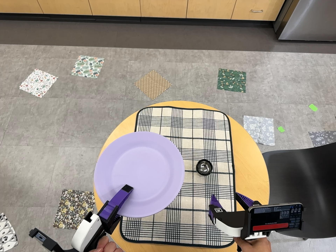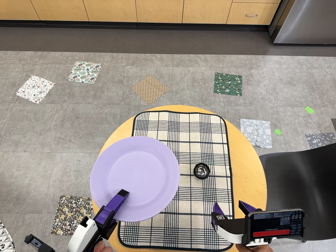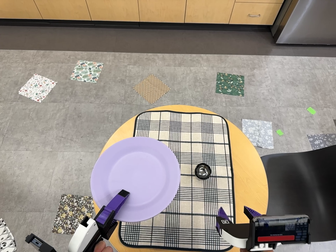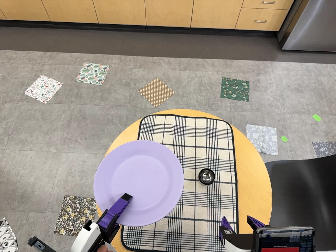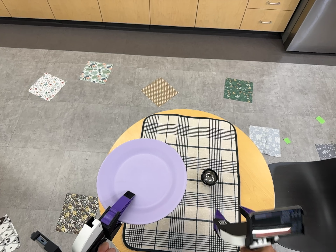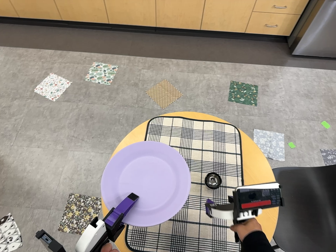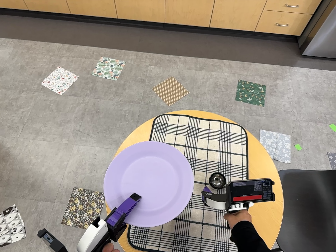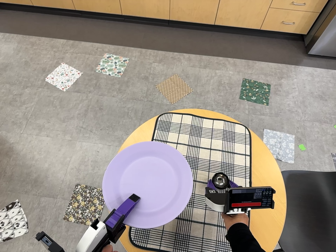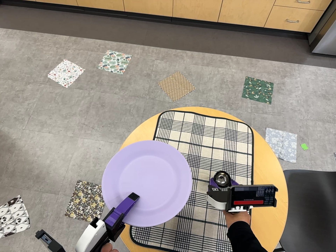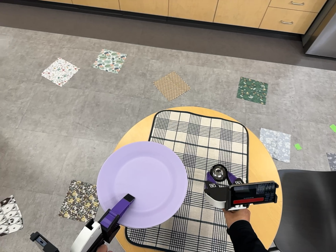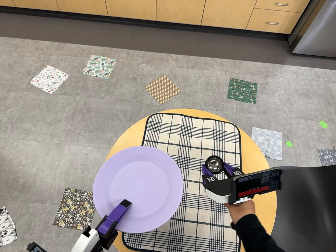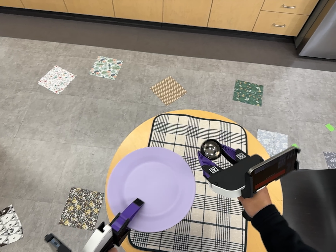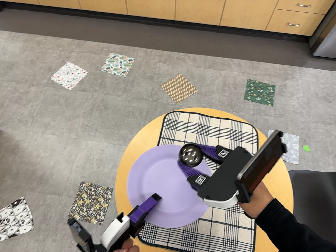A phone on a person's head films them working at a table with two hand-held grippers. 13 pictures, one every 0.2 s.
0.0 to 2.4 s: The camera travels to its left, about 5 cm, so close, fixed things drift to the right.
The film runs backward here.
